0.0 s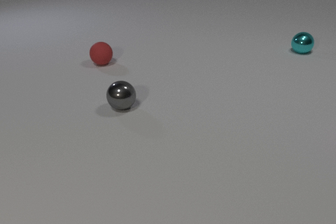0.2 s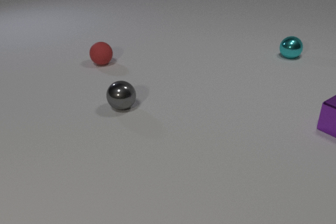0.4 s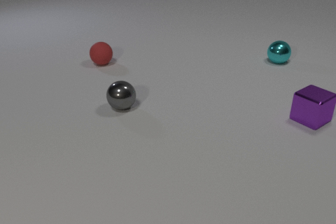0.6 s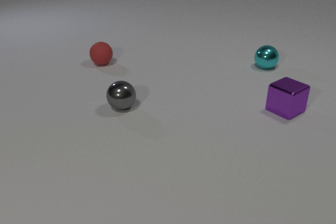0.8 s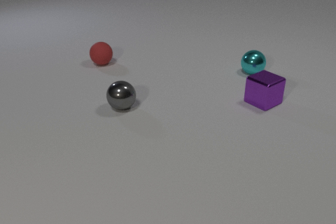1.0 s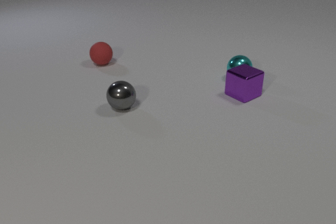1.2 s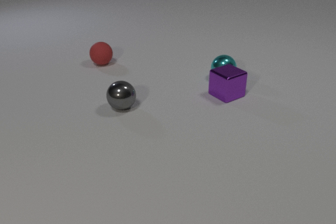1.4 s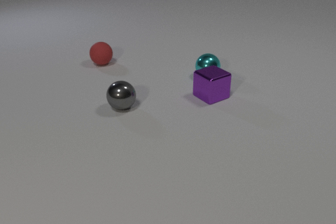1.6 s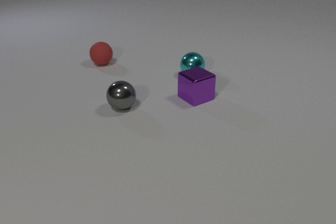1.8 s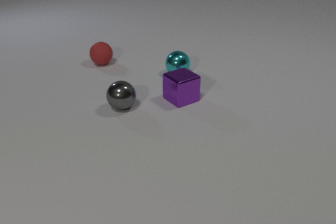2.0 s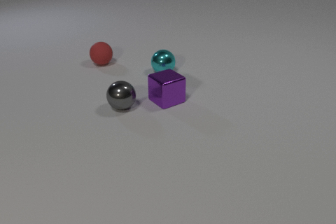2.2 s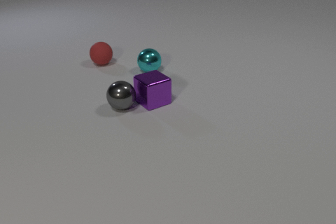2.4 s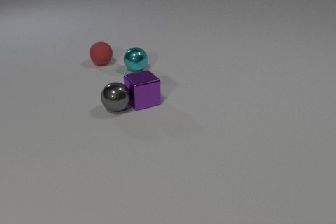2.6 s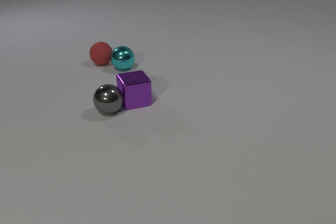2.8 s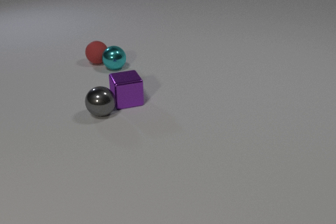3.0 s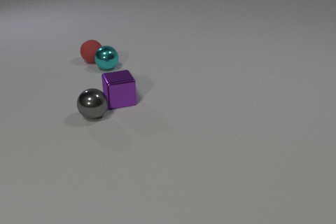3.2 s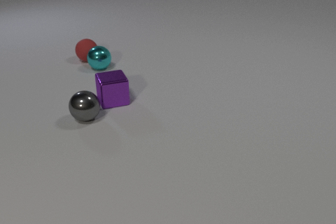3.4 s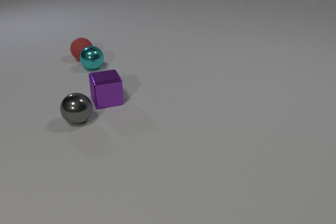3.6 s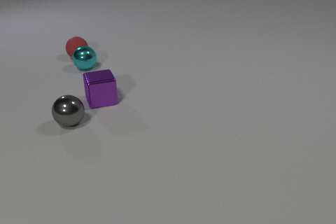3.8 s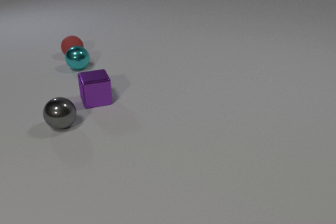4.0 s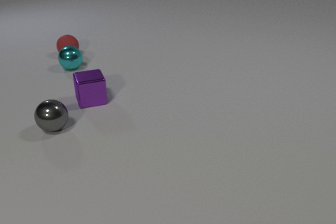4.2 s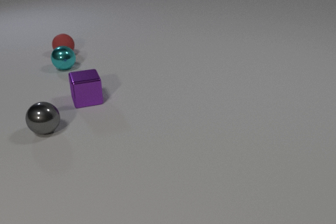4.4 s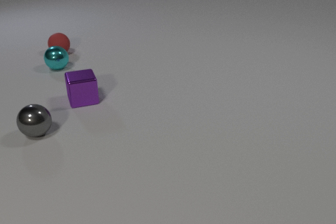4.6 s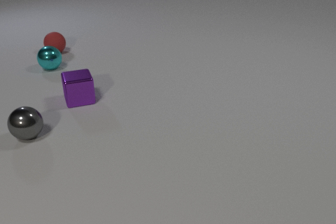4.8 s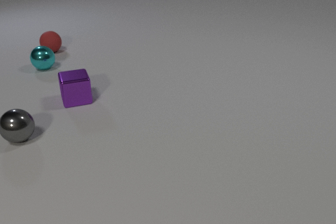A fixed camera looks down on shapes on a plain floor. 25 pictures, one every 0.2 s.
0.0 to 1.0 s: The cyan metal sphere rolls toward the camera and to the left. The purple metal cube comes in at the right edge, slides to the left and away from the camera.
1.0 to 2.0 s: The cyan metal sphere rolls to the left. The purple metal cube slides to the left. The cyan metal sphere and the purple metal cube collide.
2.0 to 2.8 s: The cyan metal sphere rolls to the left. The purple metal cube slides to the left. The gray metal sphere rolls to the left and toward the camera. The red rubber sphere moves, and ends about where it began. The purple metal cube and the gray metal sphere collide. The cyan metal sphere and the red rubber sphere collide.
2.8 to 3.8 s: The cyan metal sphere rolls to the left. The purple metal cube slides to the left. The gray metal sphere rolls to the left. The red rubber sphere rolls to the left and away from the camera.
3.8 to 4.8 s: The cyan metal sphere rolls to the left. The purple metal cube slides to the left. The gray metal sphere rolls to the left. The red rubber sphere rolls to the left and away from the camera.
How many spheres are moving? 3.
Are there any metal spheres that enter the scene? no.
How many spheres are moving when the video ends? 3.
